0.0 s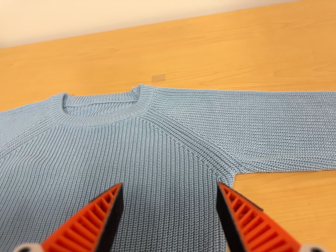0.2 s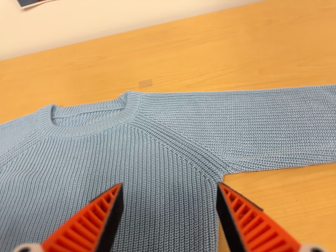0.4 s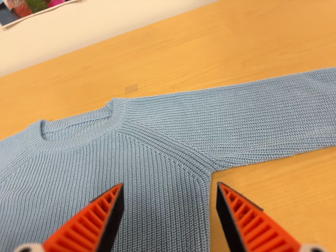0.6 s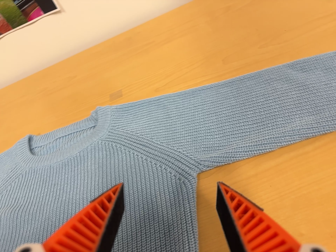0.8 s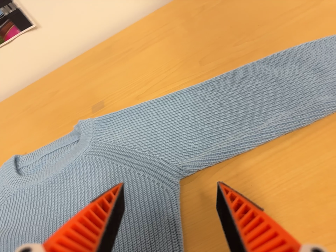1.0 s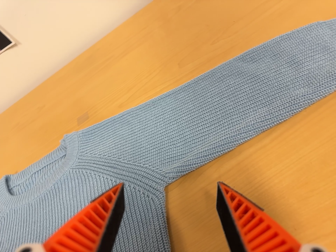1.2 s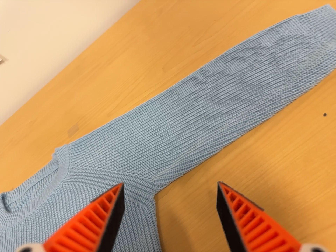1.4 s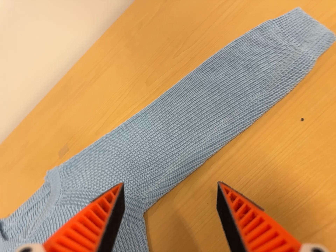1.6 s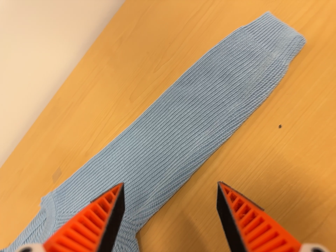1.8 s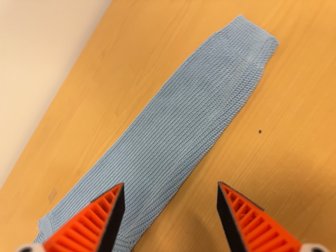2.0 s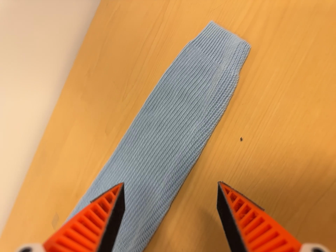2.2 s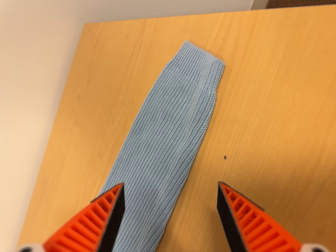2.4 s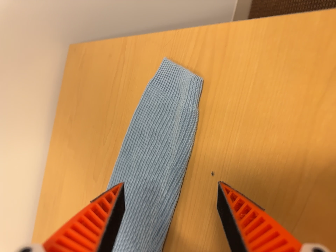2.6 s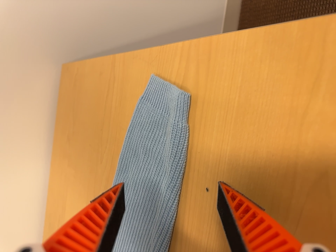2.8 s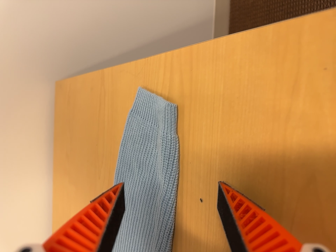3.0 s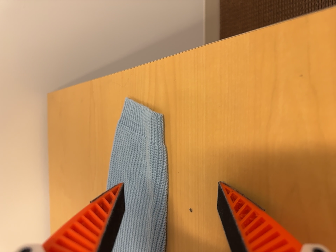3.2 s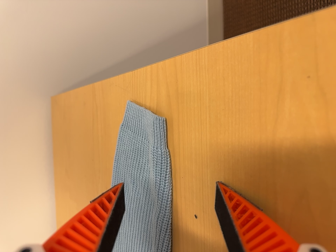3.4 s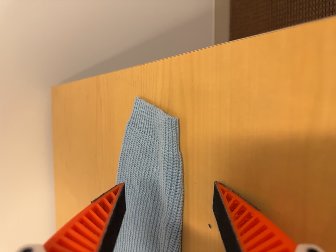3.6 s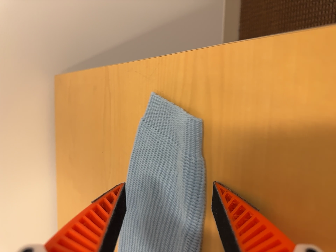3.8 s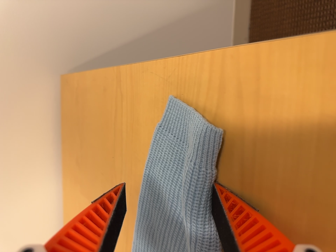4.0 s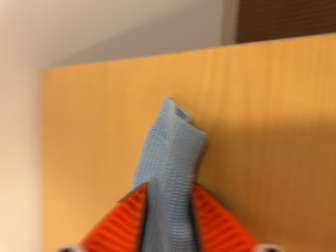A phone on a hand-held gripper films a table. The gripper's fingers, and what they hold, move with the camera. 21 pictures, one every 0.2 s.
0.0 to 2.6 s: The camera travels to its right and toward the top of its view, about 34 cm, so close, fixed things drift to the left. It rolls about its line of sight by about 75 degrees, and the scene rotates counterclockwise.
2.6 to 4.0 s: The camera travels forward and toward the top of its view, about 12 cm, so what stands in front looms larger.
The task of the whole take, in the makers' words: right arm across.
The film runs forward here.
